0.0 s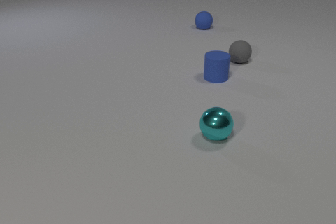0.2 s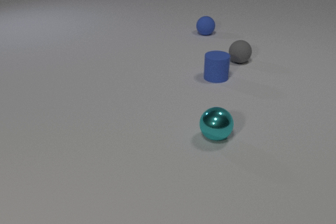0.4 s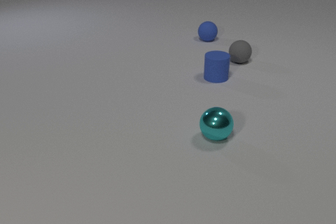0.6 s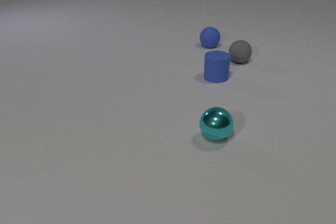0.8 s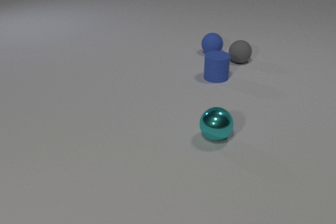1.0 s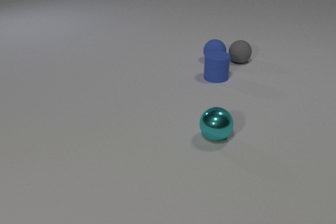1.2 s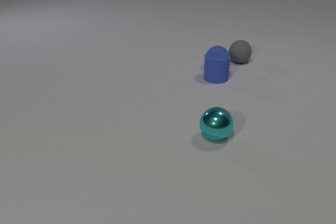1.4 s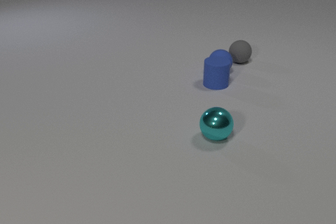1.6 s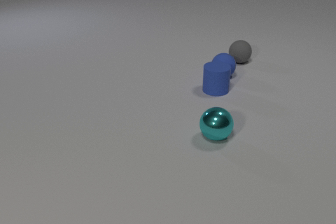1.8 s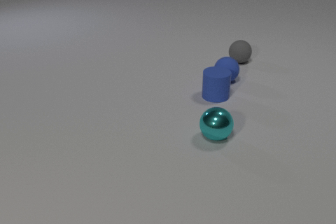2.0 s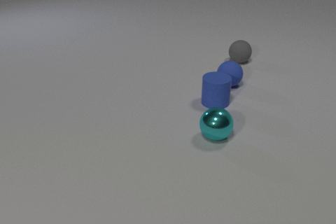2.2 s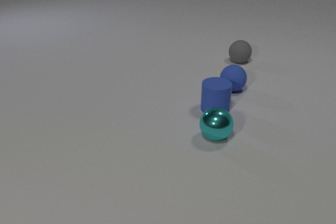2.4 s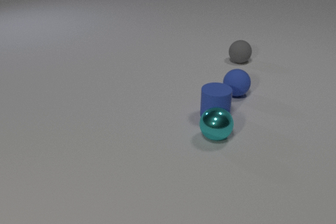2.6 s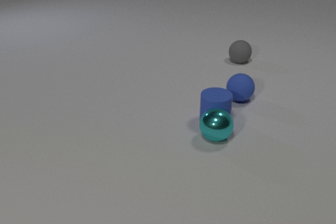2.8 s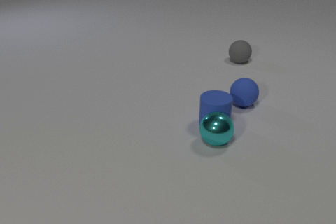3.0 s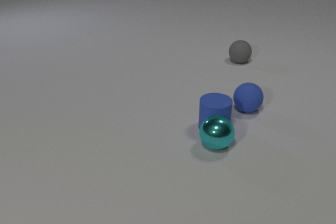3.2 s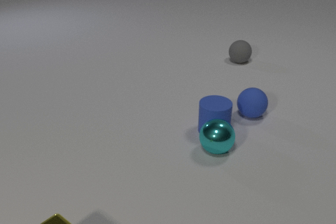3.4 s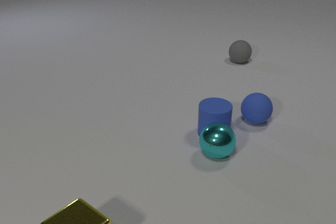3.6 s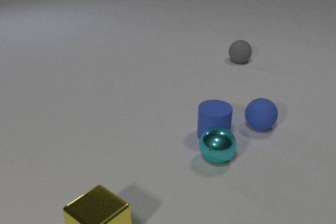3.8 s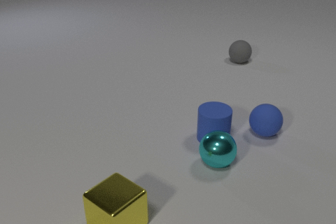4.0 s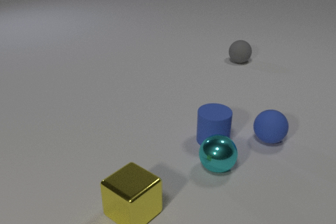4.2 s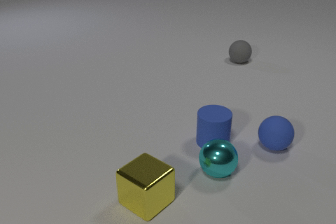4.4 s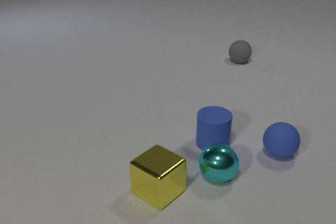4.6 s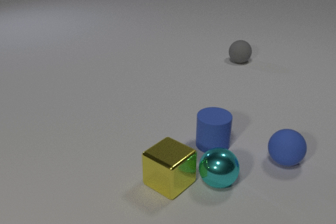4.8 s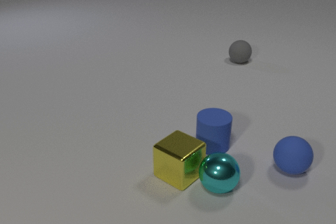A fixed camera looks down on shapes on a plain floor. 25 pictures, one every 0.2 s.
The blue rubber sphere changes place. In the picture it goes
toward the camera.
The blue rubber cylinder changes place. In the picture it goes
toward the camera.
0.0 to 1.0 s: The blue rubber sphere rolls toward the camera.
1.0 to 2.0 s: The blue rubber sphere rolls toward the camera. The blue rubber cylinder slides toward the camera. The blue rubber sphere and the blue rubber cylinder collide.
2.0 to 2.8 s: The blue rubber sphere rolls toward the camera. The blue rubber cylinder slides toward the camera. The cyan metal sphere rolls toward the camera. The blue rubber cylinder and the cyan metal sphere collide.
2.8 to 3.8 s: The blue rubber sphere rolls toward the camera and to the right. The blue rubber cylinder slides toward the camera. The cyan metal sphere rolls toward the camera. The yellow metal cube comes in at the bottom edge, slides to the right and away from the camera.
3.8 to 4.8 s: The blue rubber sphere rolls toward the camera and to the right. The blue rubber cylinder slides toward the camera. The cyan metal sphere rolls toward the camera. The yellow metal cube slides away from the camera and to the right. The cyan metal sphere and the yellow metal cube collide.
How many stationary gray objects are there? 1.
How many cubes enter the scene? 1.
How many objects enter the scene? 1.
